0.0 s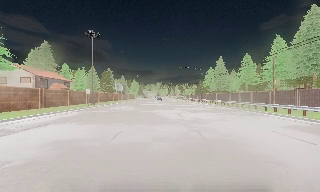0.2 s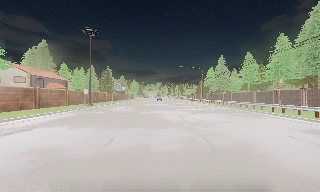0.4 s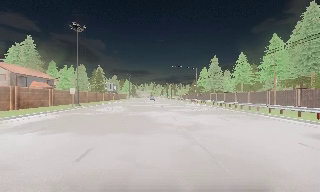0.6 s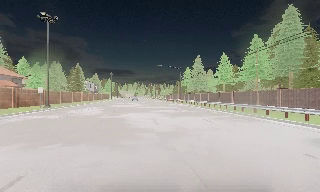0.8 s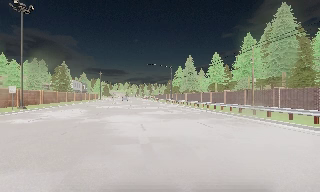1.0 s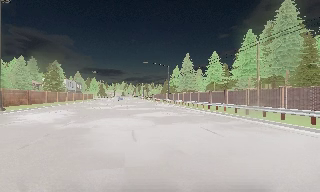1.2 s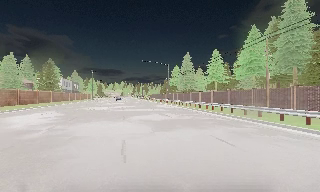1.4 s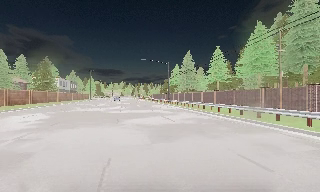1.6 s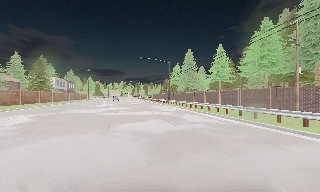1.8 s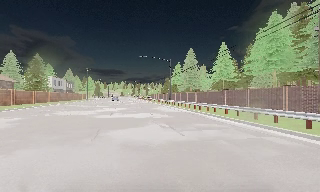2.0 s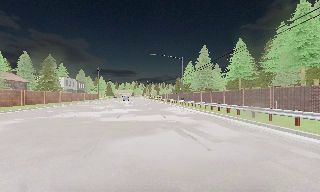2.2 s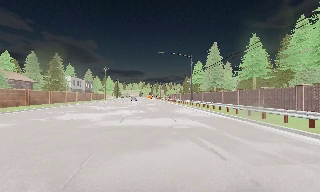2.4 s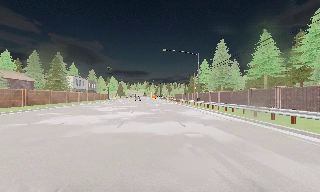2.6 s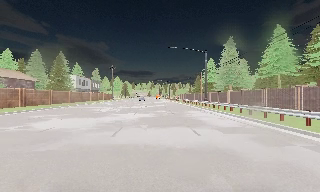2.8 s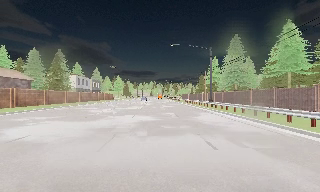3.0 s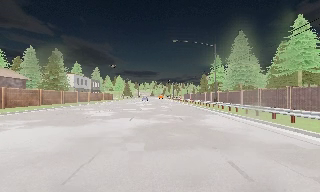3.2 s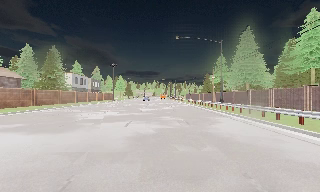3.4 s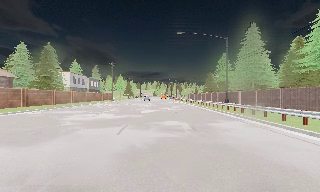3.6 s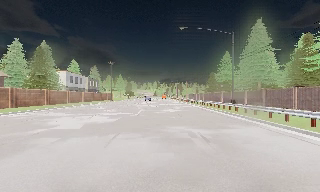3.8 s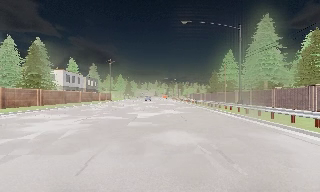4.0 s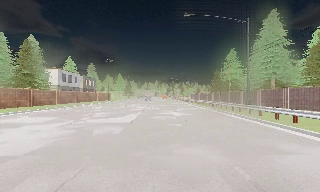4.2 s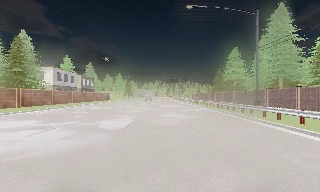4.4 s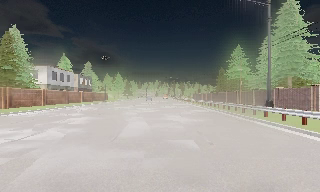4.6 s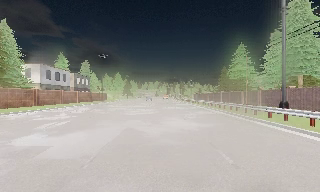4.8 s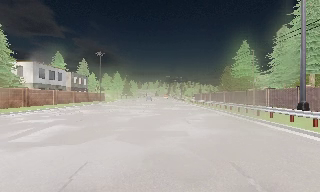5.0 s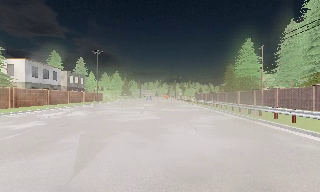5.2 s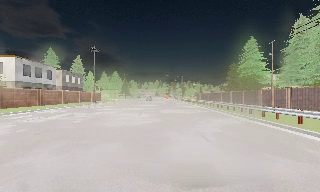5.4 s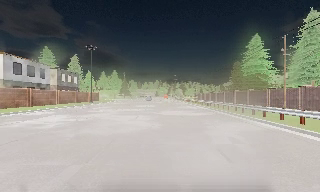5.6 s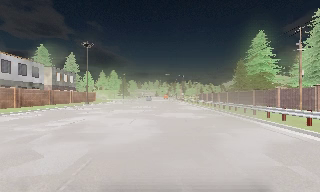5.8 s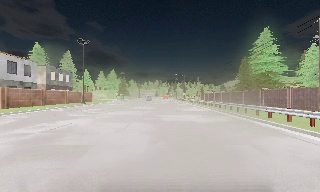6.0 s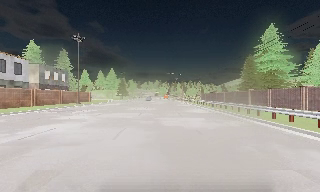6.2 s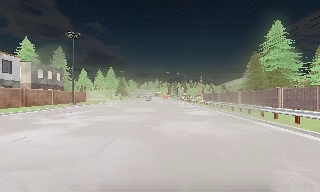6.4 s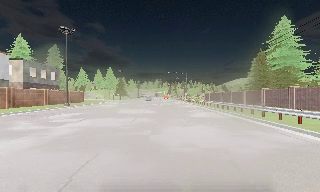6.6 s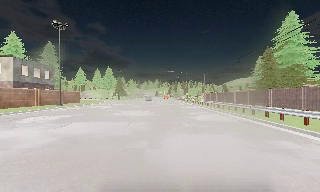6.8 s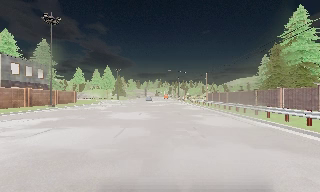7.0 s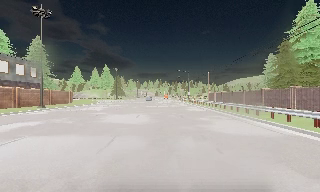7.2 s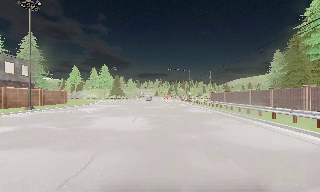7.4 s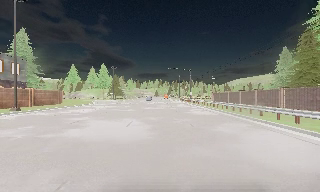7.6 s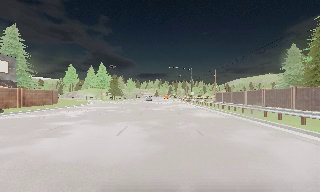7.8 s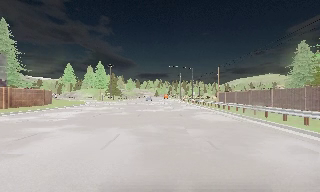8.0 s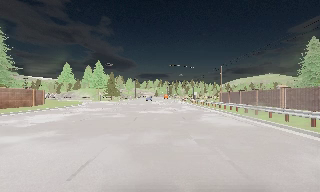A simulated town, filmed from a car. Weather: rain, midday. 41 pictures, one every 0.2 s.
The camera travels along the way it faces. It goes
forward.
0.0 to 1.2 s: The scene slides to the left, as the camera pans about 10 degrees to its right. It travels forward, about 9 m, so what stands in front looms larger. It gains speed.
1.2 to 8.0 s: The scene slides to the right, as the camera pans about 15 degrees to its left. It travels forward, about 60 m, so what stands in front looms larger.
The film runs forward here.
